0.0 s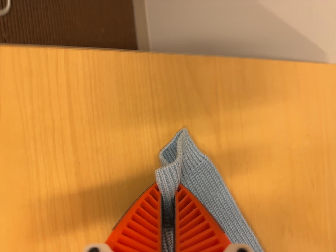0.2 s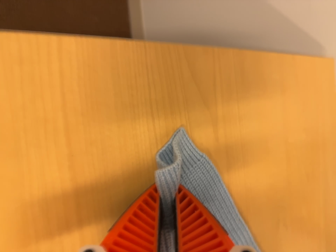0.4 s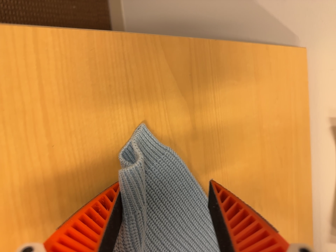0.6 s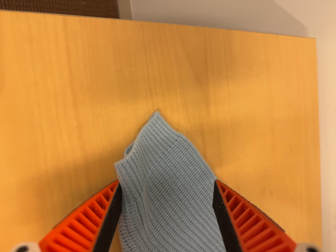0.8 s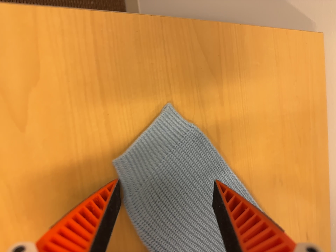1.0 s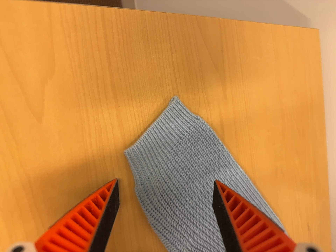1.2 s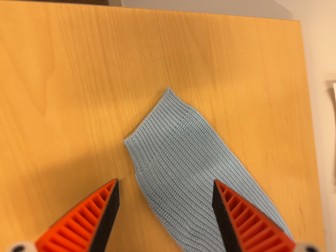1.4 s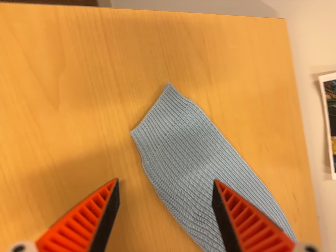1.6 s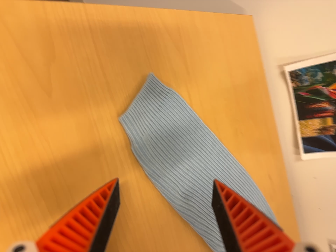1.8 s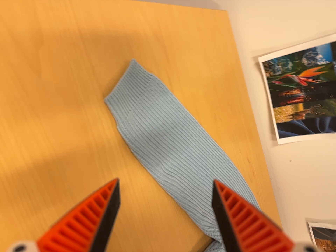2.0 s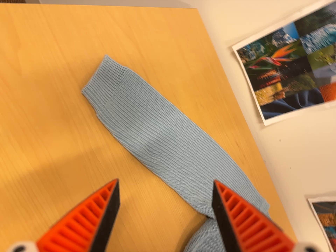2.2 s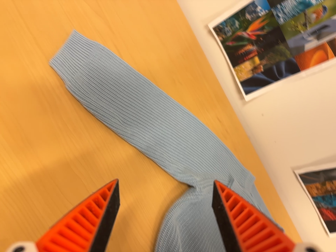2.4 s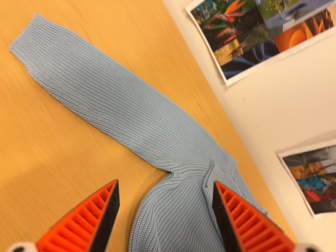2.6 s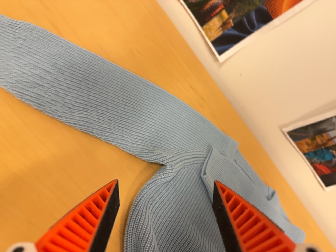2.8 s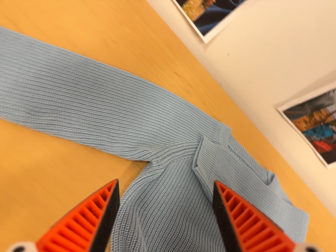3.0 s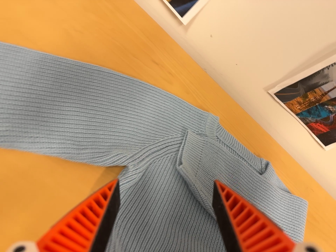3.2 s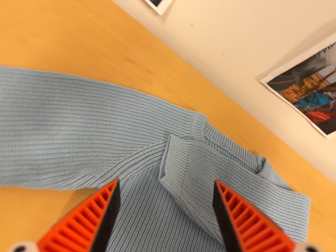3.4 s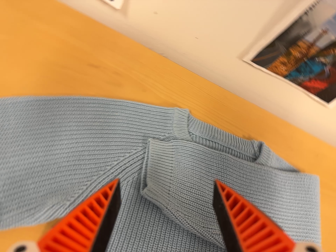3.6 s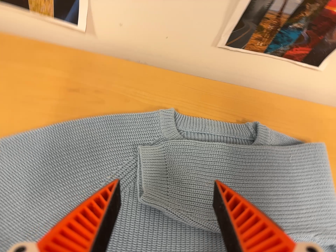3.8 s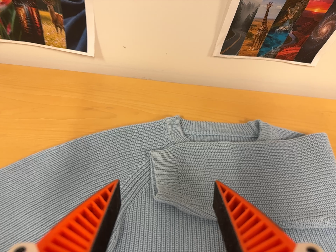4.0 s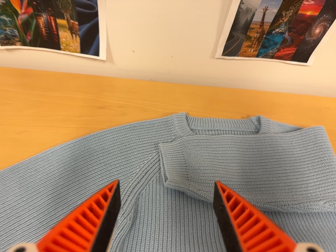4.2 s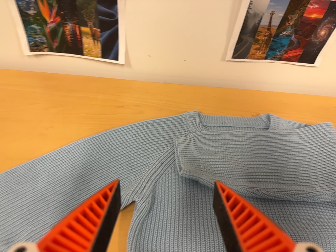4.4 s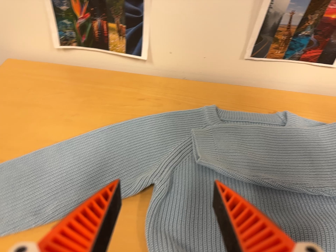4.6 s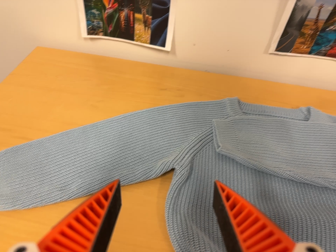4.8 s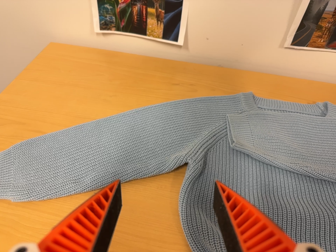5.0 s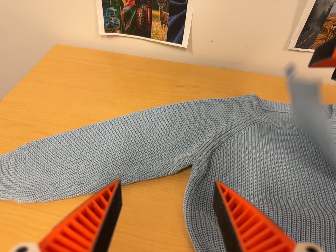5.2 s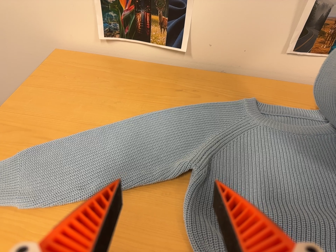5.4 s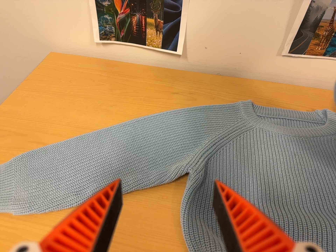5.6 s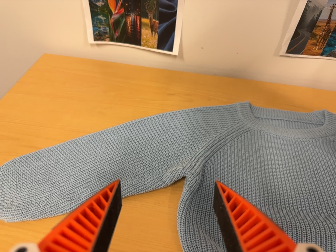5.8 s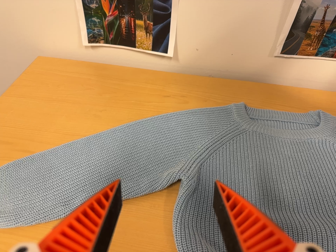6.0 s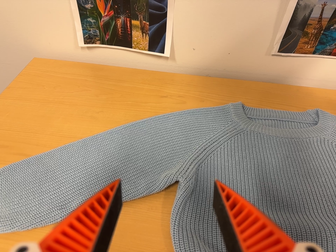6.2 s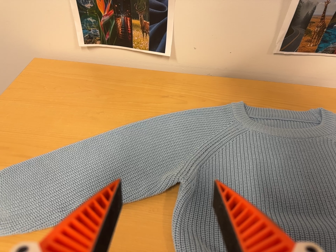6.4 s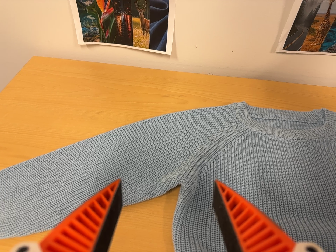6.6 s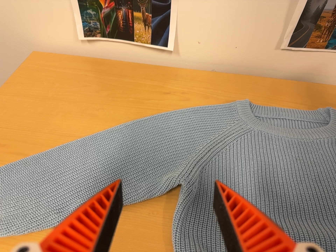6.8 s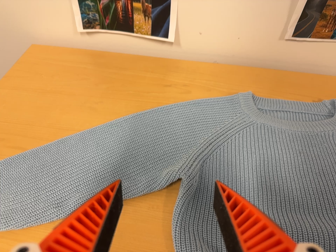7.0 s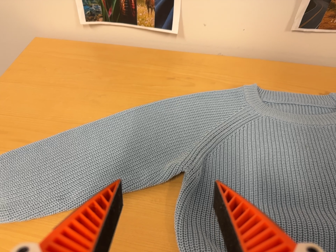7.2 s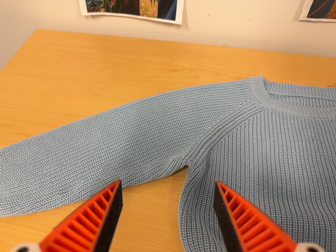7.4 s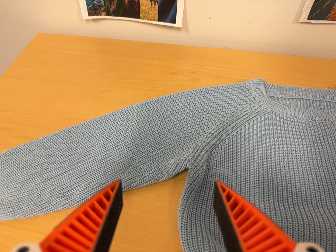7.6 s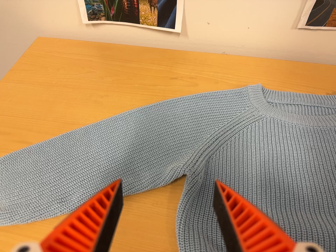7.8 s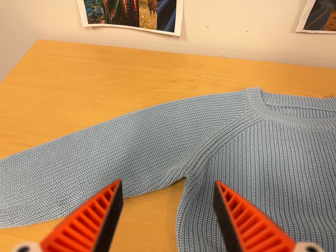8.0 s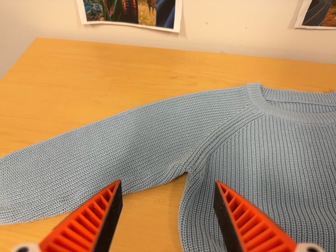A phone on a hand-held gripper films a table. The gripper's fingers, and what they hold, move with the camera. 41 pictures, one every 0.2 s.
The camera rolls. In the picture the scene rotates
counterclockwise.
0.0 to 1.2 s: The camera travels backward and toward the bottom of its view, about 8 cm, so what stands in front gets smaller.
1.2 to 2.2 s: The camera travels toward the bottom of its view, backward and to its right, about 18 cm, so close, fixed things drift upward. It rolls about its line of sight by about 20 degrees, and the scene rotates counterclockwise.
2.2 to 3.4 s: The camera travels to its right and forward, about 30 cm, so close, fixed things drift to the left. Its aim tips toward the bottom of its view by about 20 degrees. It rolls about its line of sight by about 35 degrees, and the scene rotates counterclockwise.
3.4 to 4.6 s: The camera swings to its left by about 15 degrees, and the scene slides to the right. It travels backward and toward the bottom of its view, about 18 cm, so what stands in front gets smaller. Its aim tips toward the top of its view by about 10 degrees. It rolls about its line of sight by about 15 degrees, and the scene rotates counterclockwise.
4.6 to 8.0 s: The camera travels forward, about 5 cm, so what stands in front looms larger.
The film runs backward here.
